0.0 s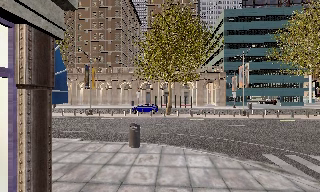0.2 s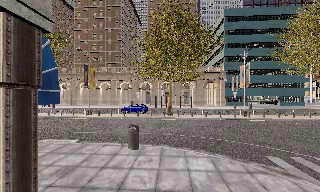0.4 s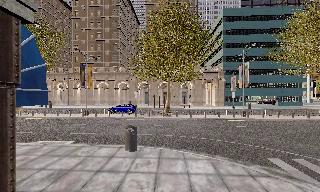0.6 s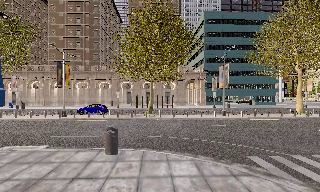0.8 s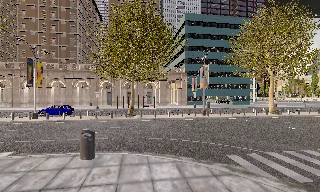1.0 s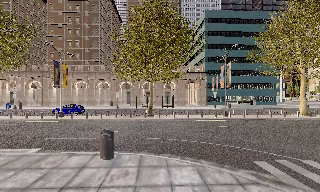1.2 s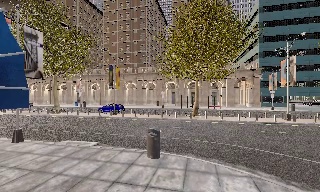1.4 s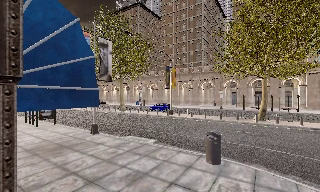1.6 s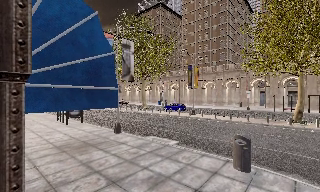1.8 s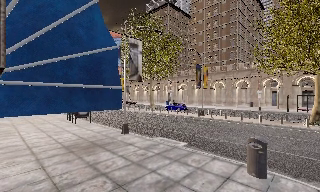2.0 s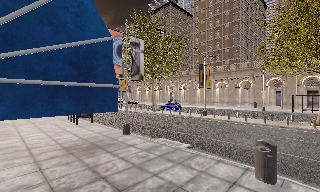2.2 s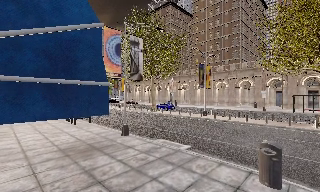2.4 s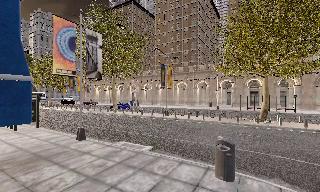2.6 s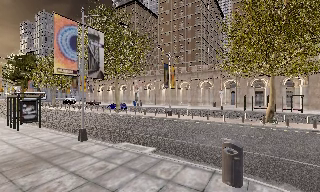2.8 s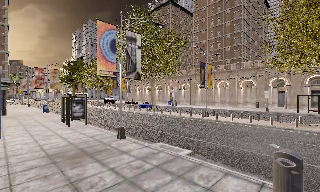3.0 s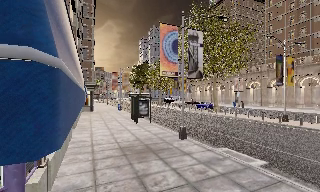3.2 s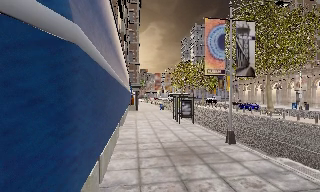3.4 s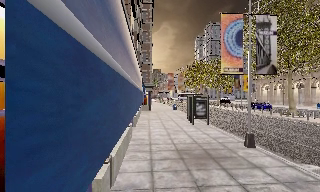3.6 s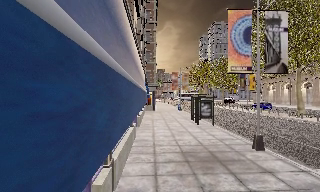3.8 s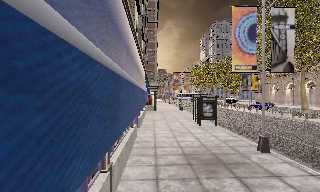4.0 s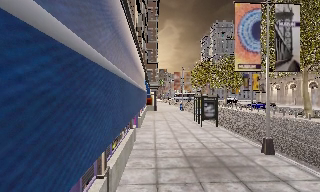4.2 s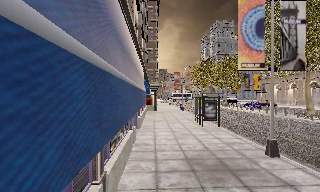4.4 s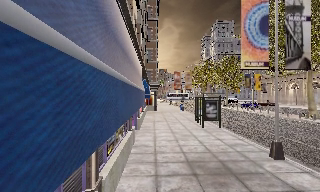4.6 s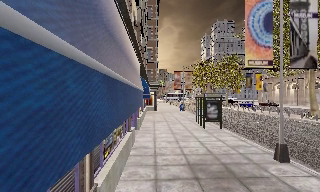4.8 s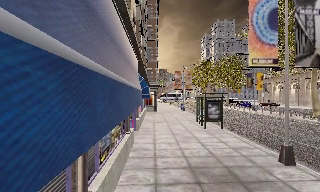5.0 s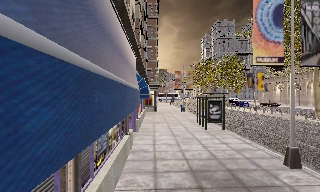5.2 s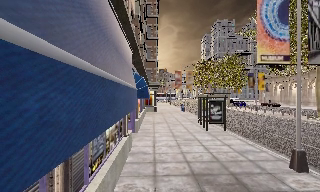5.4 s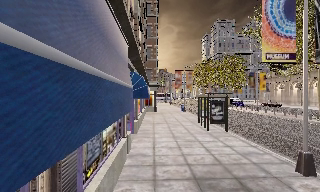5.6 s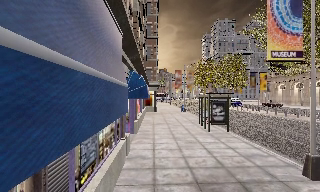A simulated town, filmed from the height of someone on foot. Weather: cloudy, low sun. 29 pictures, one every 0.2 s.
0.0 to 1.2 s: The camera travels forward, about 1.5 m, so what stands in front looms larger.
1.2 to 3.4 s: The camera swings to its left by about 70 degrees, and the scene slides to the right. It travels forward, about 2.5 m.
3.4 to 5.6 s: The camera travels forward, about 3 m, so what stands in front looms larger.
The film runs forward here.
